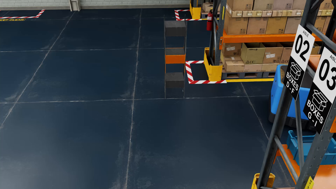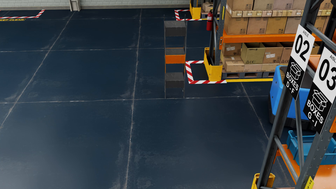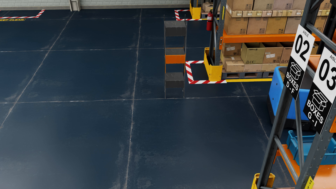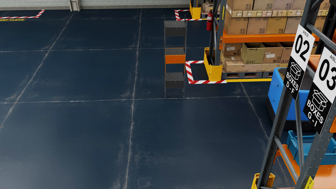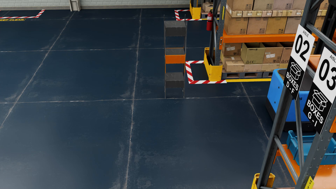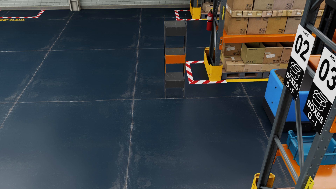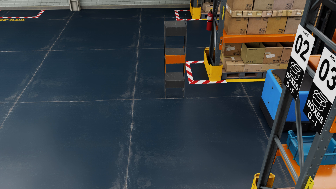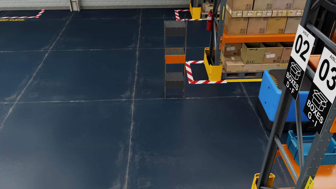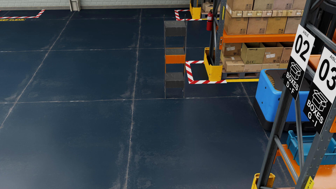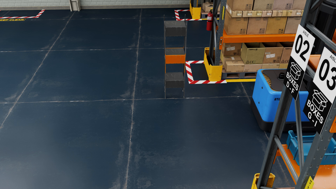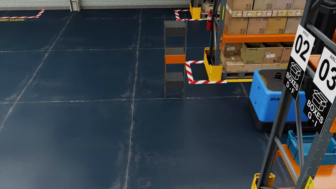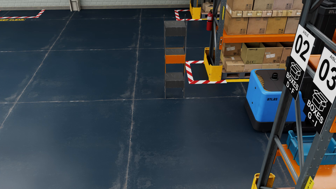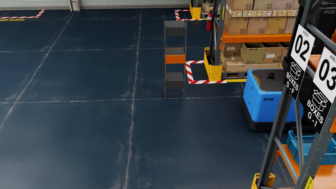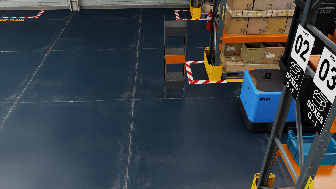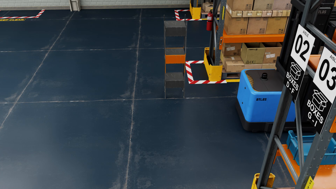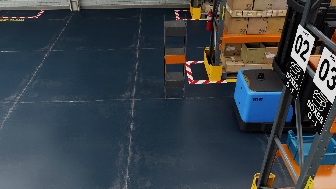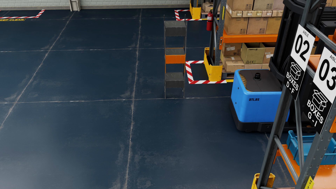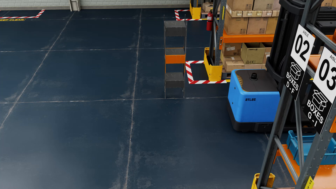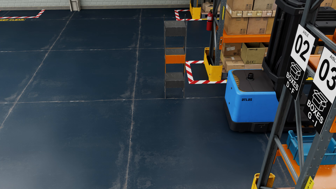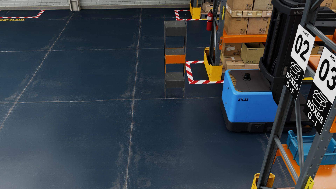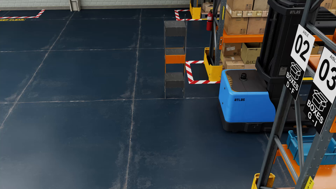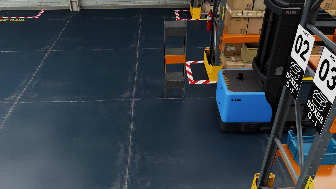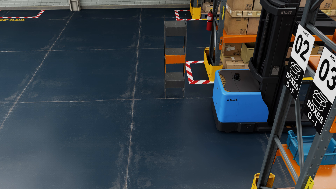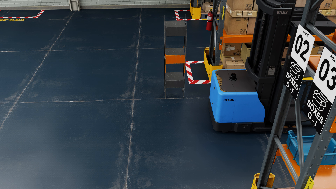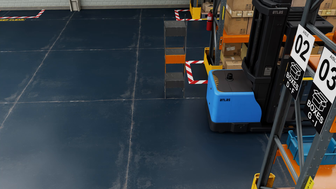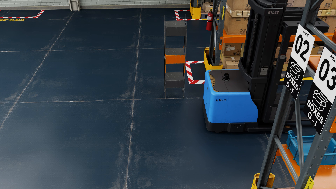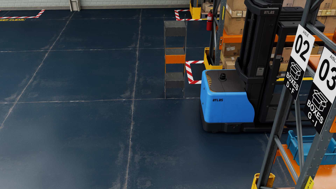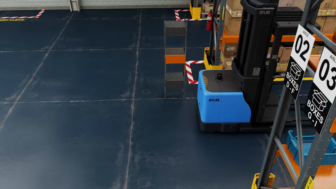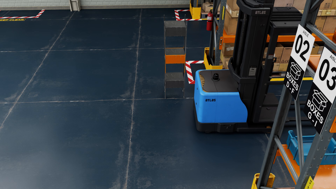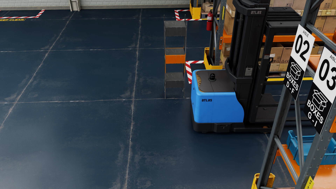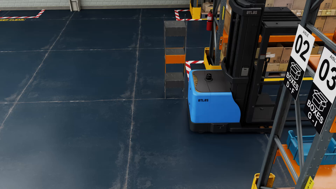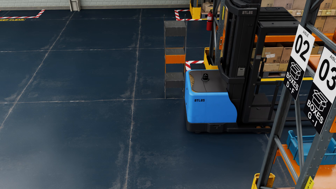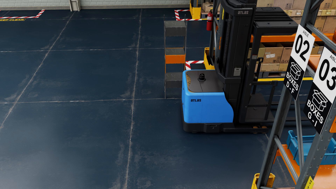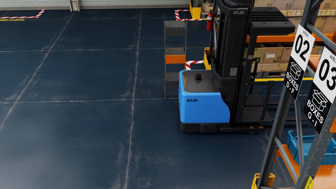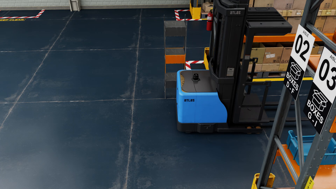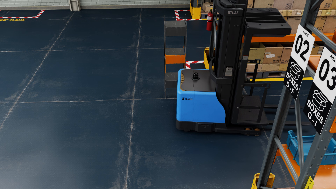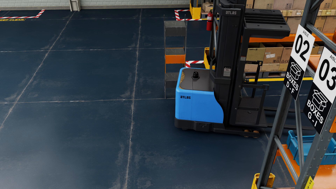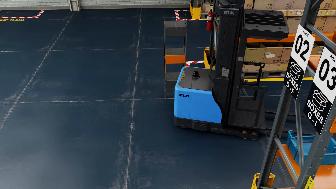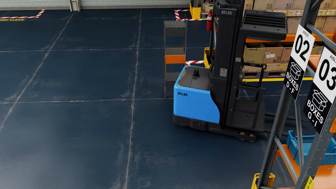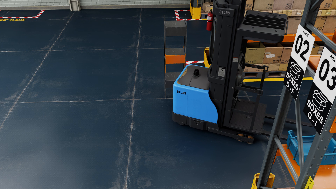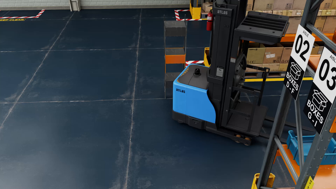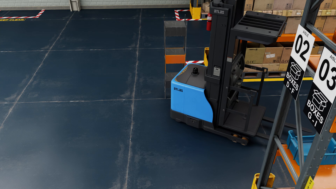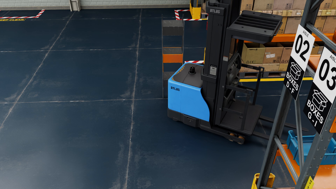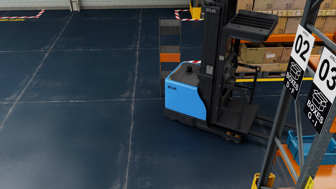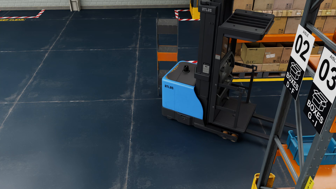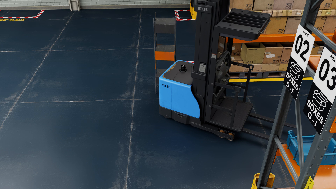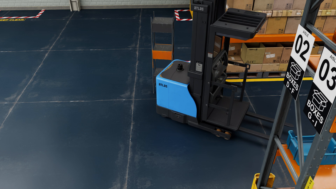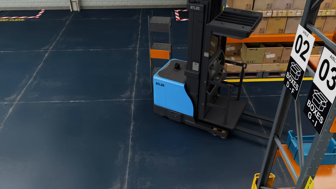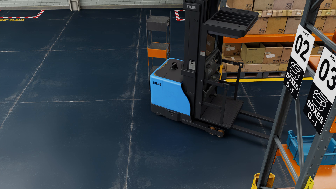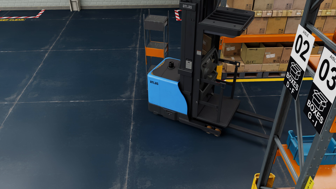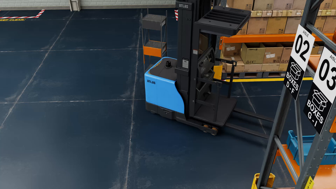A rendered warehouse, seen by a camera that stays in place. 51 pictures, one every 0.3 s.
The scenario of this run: A forklift runs into an object in its way.
